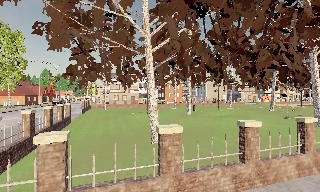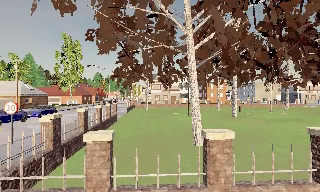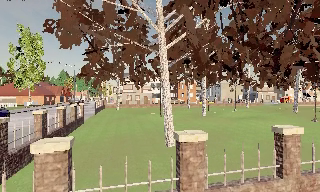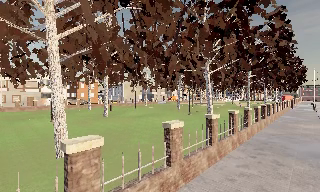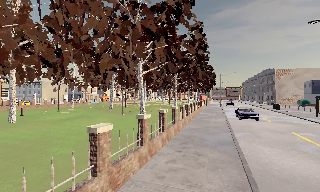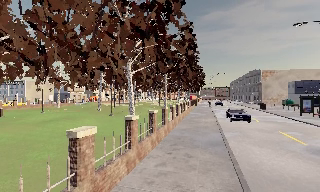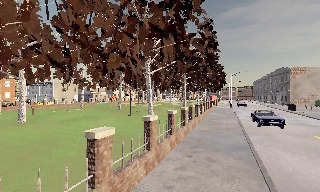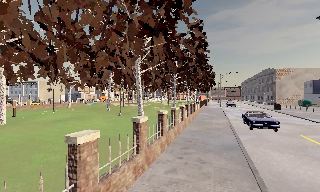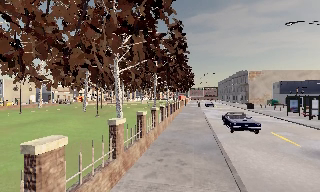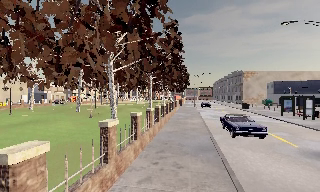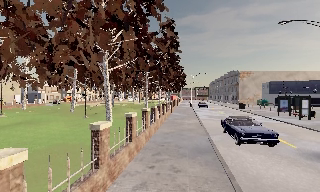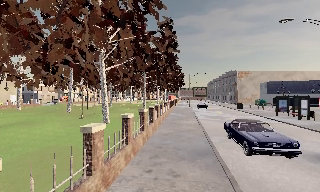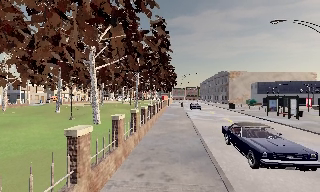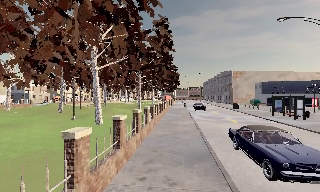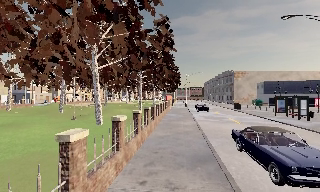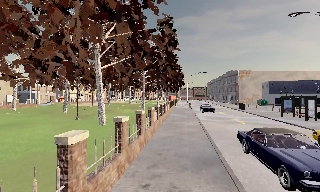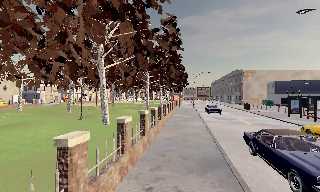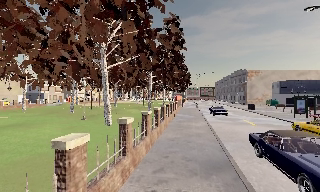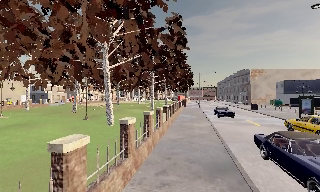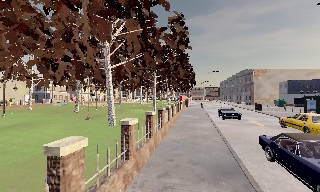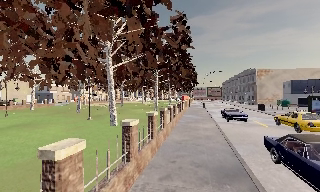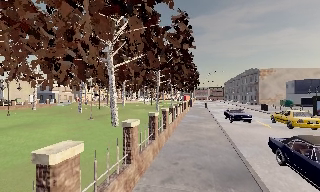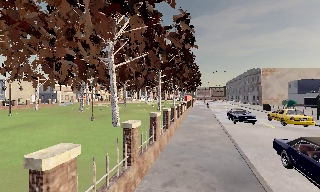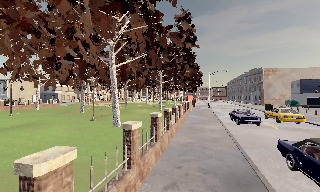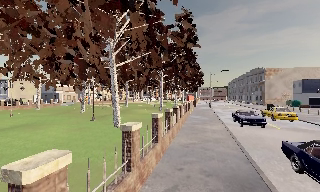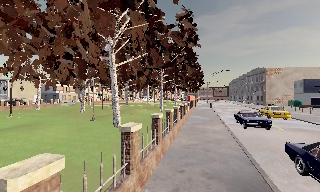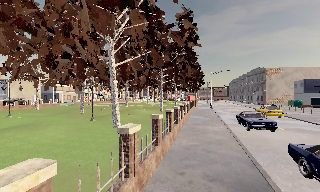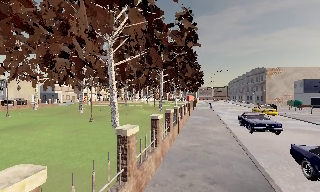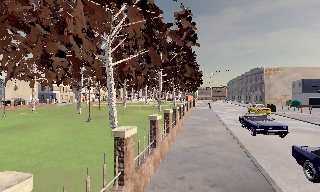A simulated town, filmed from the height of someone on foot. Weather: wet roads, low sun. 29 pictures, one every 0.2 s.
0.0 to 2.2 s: The camera pans to its right, which is clockwise from overhead, by about 65 degrees. It travels forward, about 3 m.
2.2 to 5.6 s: The camera travels forward, about 3 m, so what stands in front looms larger.
The film runs forward here.
